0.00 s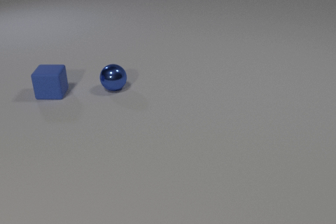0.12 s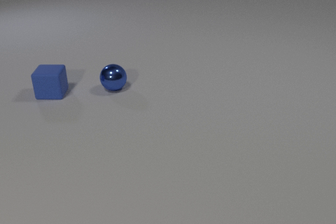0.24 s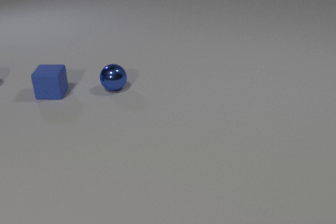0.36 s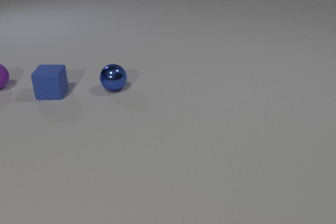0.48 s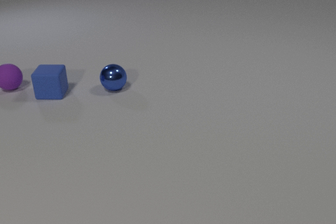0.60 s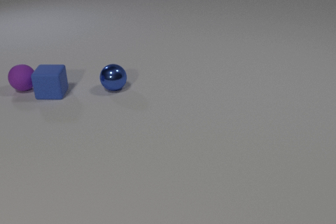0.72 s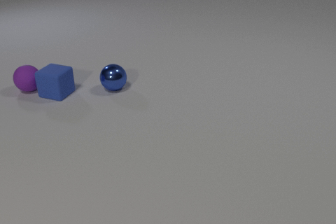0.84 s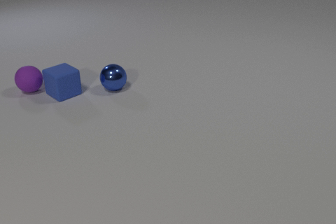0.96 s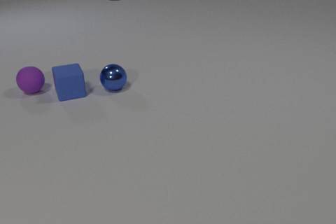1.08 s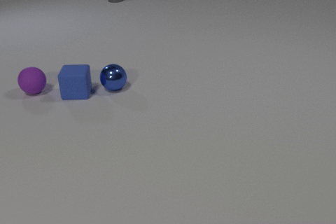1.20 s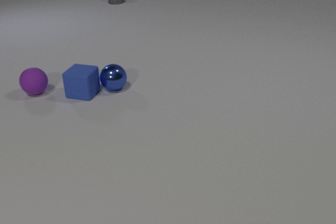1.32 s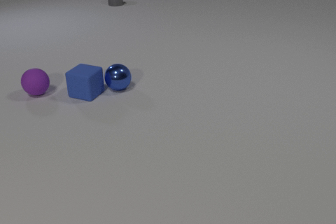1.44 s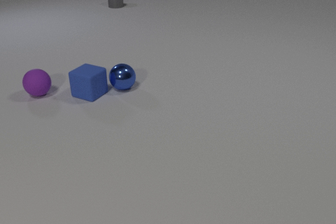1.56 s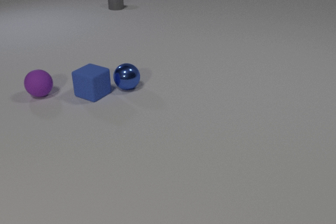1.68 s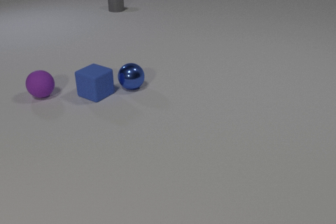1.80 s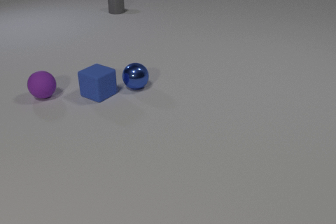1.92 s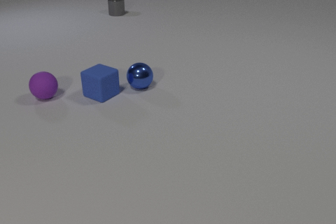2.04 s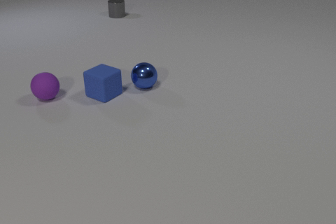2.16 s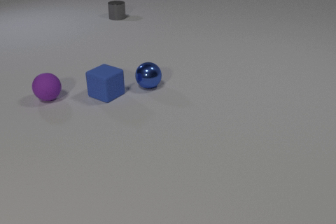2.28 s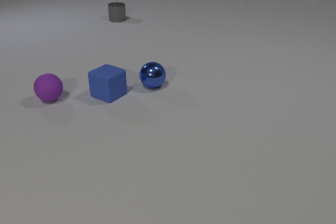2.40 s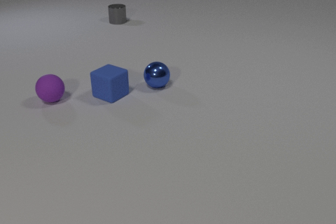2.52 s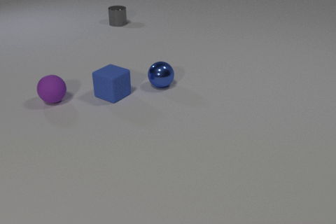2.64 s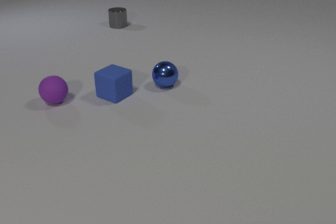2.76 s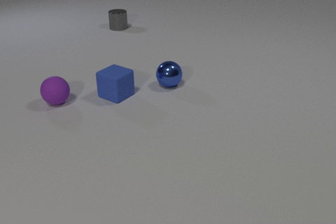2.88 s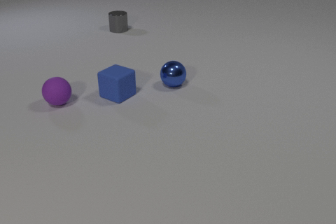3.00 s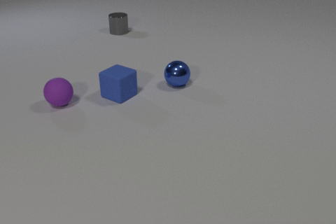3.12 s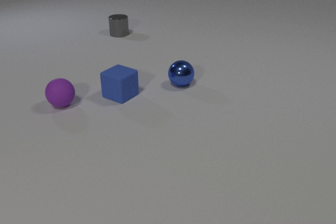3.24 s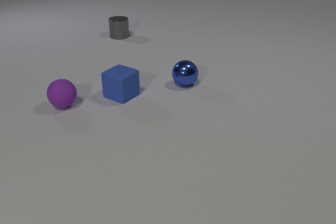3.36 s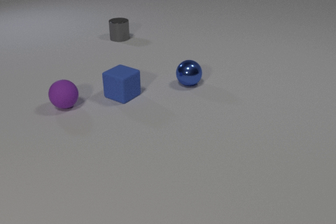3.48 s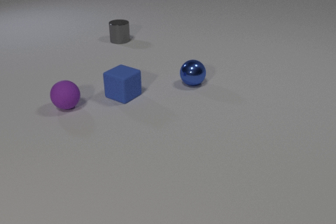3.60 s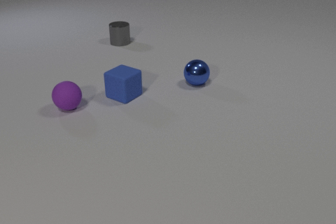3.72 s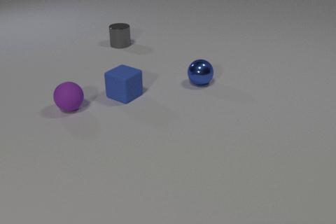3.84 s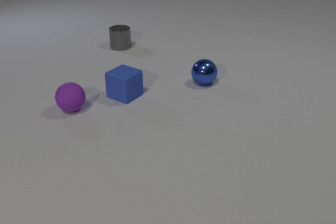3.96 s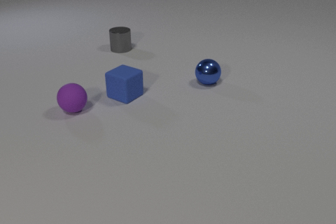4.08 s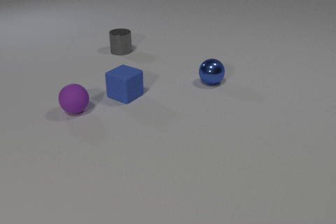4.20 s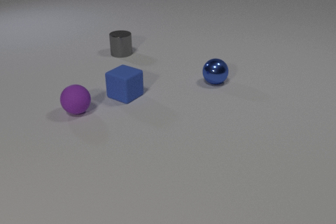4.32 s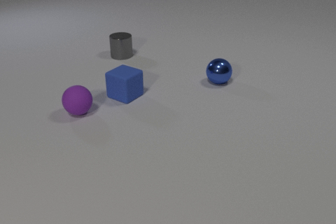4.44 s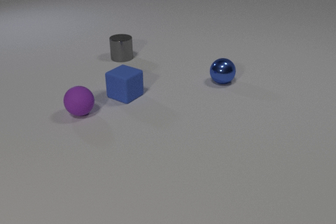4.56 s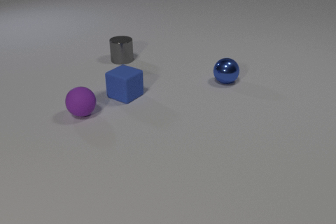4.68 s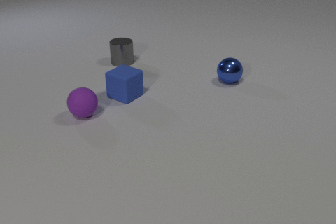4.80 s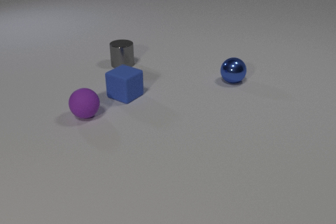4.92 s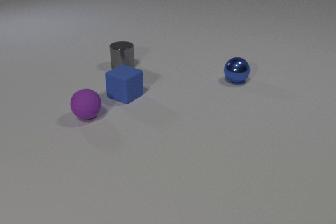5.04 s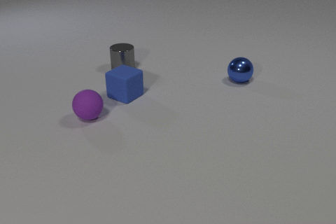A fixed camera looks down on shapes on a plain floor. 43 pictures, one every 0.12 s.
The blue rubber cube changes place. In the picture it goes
to the right.
The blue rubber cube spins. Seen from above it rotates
clockwise.
0.00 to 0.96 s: The purple rubber sphere comes in at the left edge, rolls to the right and toward the camera. The blue rubber cube slides to the right, spins so that its near face slides to the left, clockwise seen from above. The gray metal cylinder comes in at the top edge, slides toward the camera. The purple rubber sphere and the blue rubber cube collide.
0.96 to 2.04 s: The purple rubber sphere rolls toward the camera and to the right. The blue rubber cube slides to the right, spins clockwise seen from above by about 60 degrees, its near face sliding to the left. The blue metal sphere rolls to the right. The gray metal cylinder slides toward the camera. The blue rubber cube and the blue metal sphere collide.
2.04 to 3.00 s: The purple rubber sphere rolls toward the camera and to the right. The blue rubber cube slides to the right. The blue metal sphere rolls to the right. The gray metal cylinder slides toward the camera.
3.00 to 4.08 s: The purple rubber sphere rolls toward the camera and to the right. The blue rubber cube slides to the right. The blue metal sphere rolls to the right. The gray metal cylinder slides toward the camera.
4.08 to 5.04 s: The purple rubber sphere rolls toward the camera and to the right. The blue metal sphere rolls to the right. The gray metal cylinder slides toward the camera.
Are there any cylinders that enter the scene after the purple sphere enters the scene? yes.
What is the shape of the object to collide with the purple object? cube.
What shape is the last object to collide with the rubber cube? sphere.
